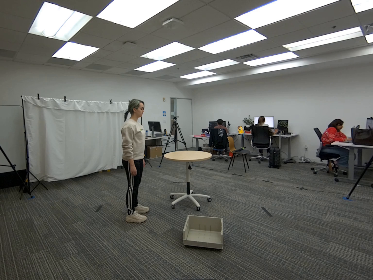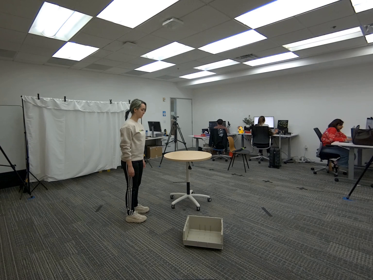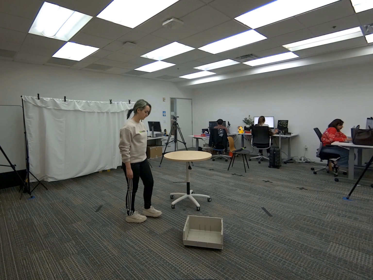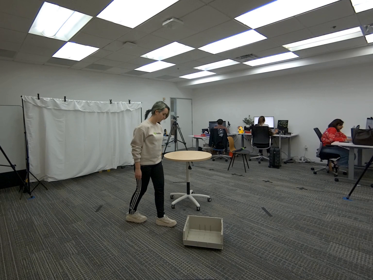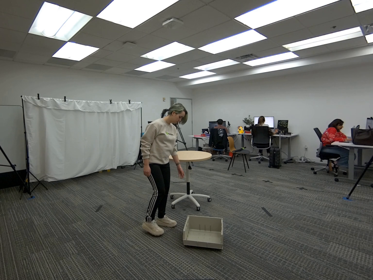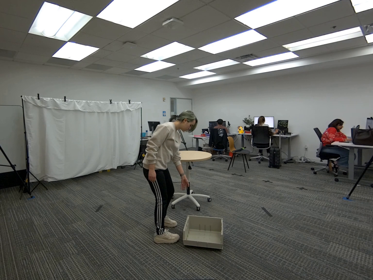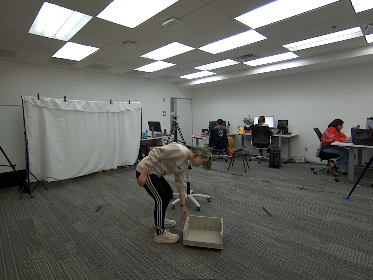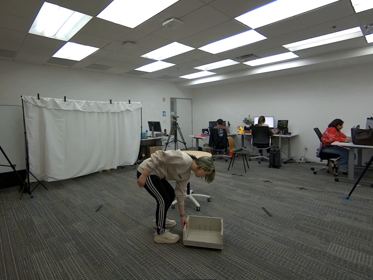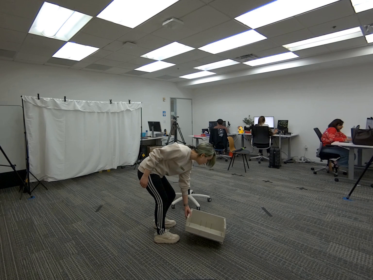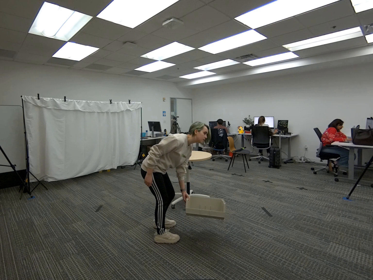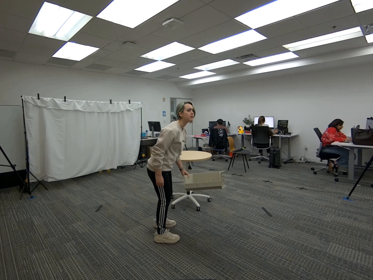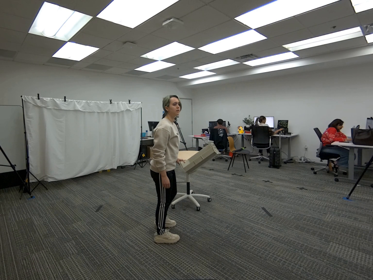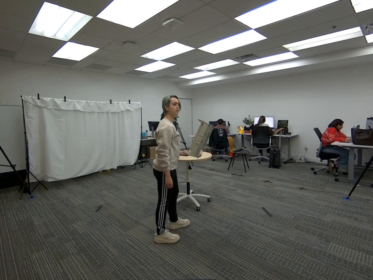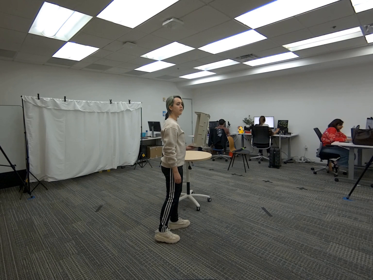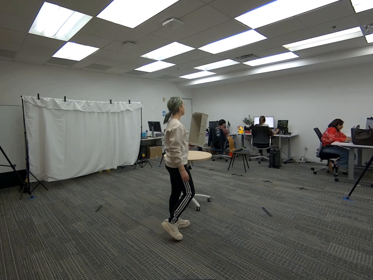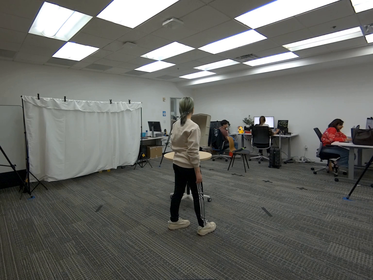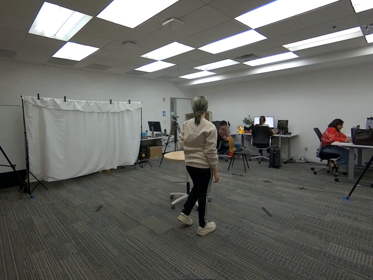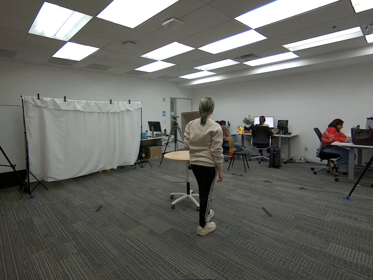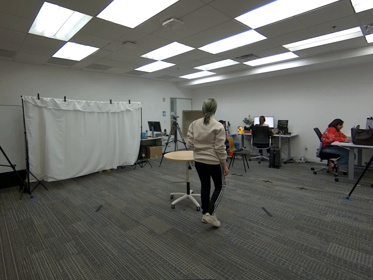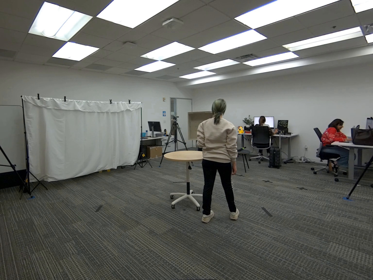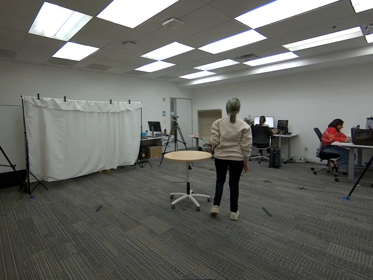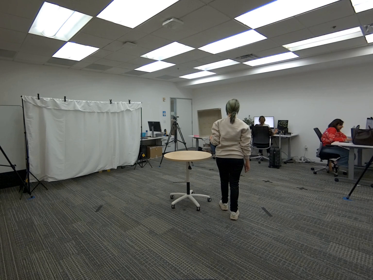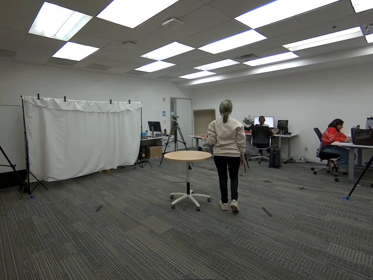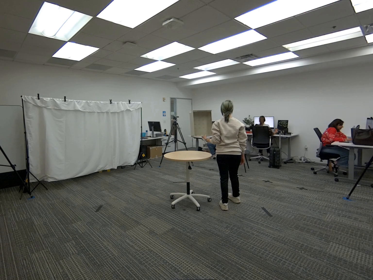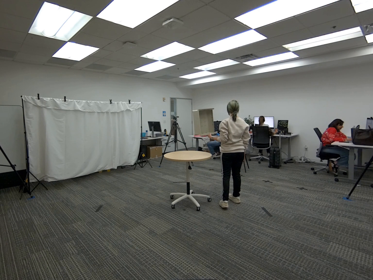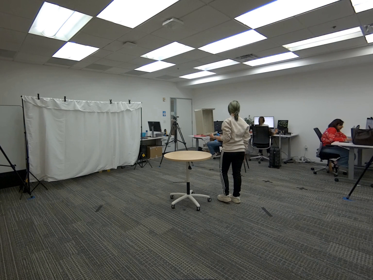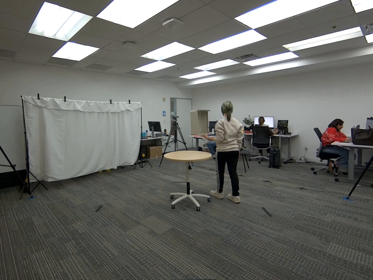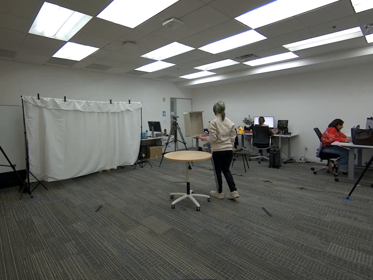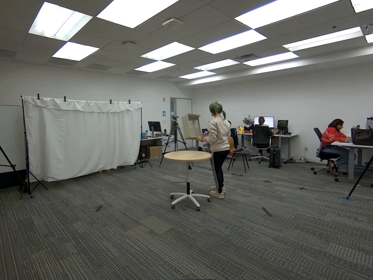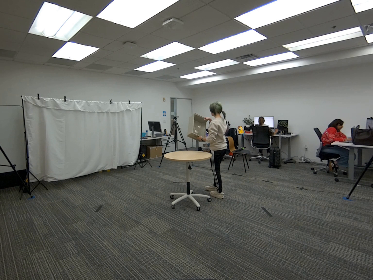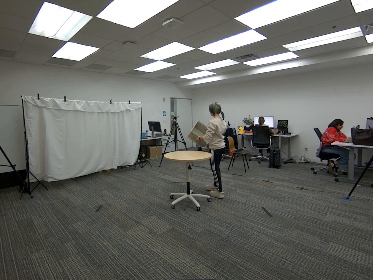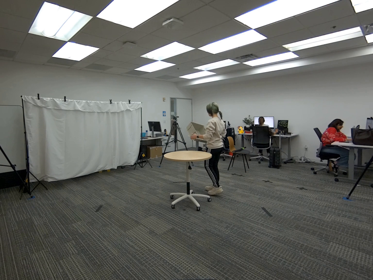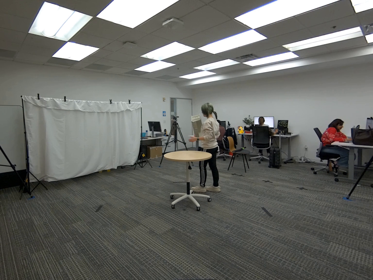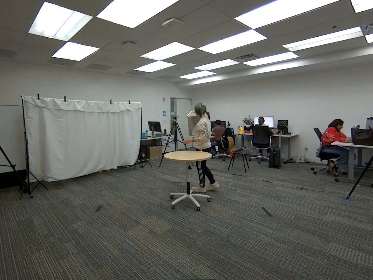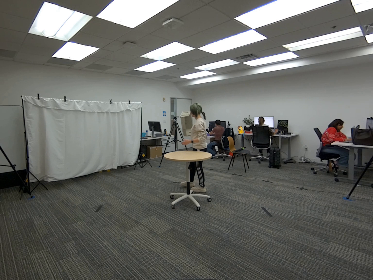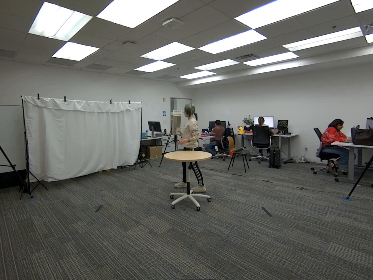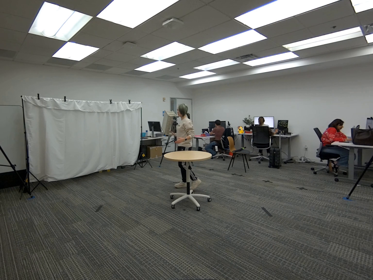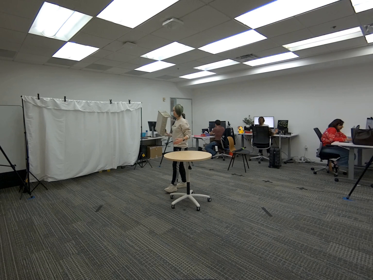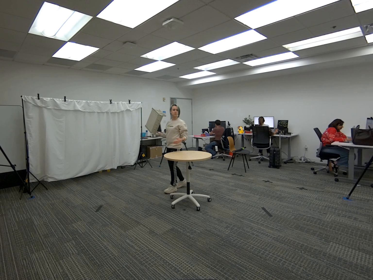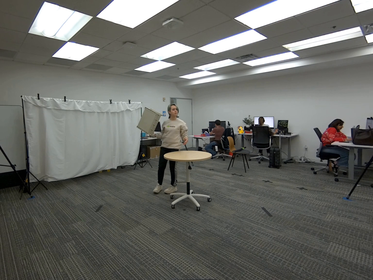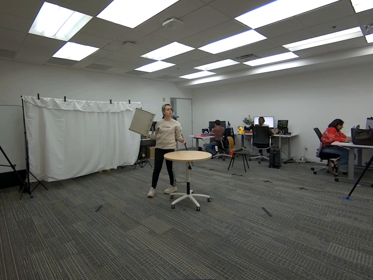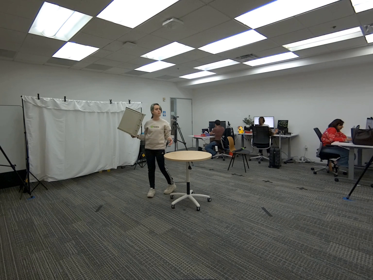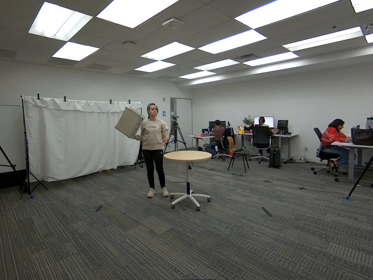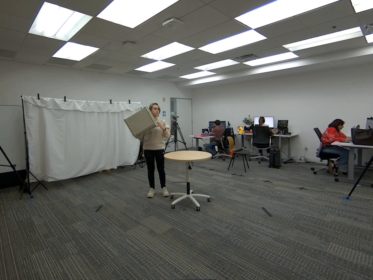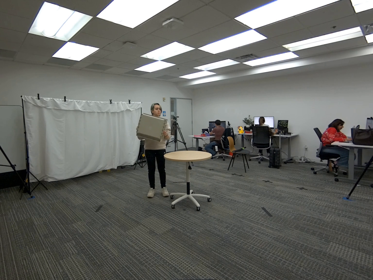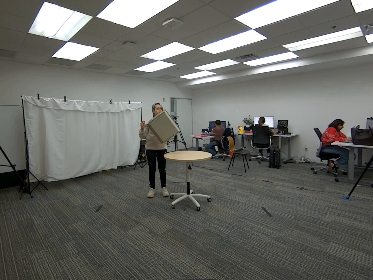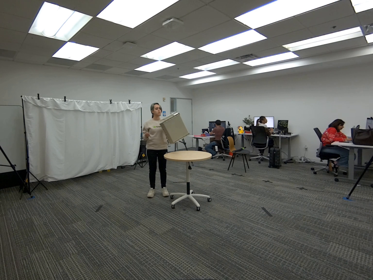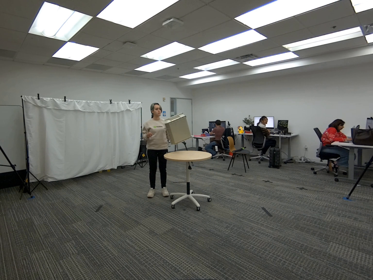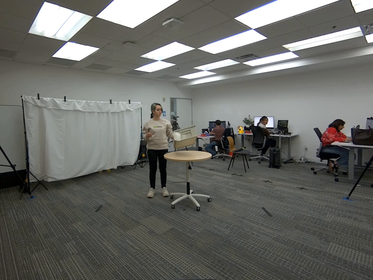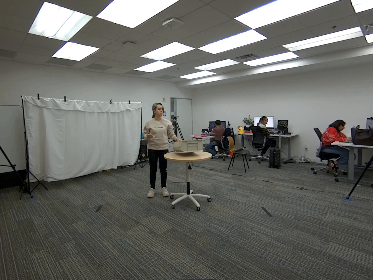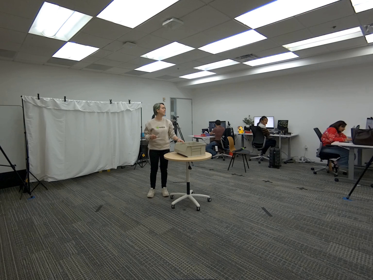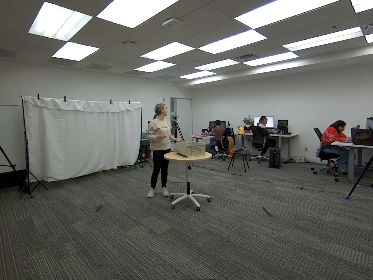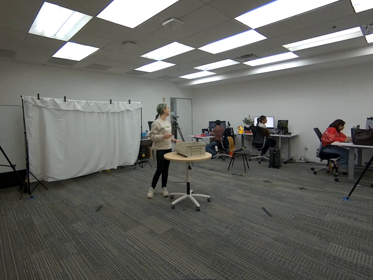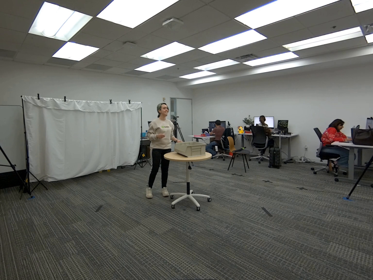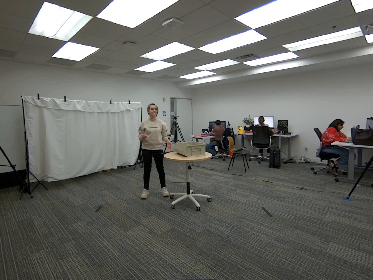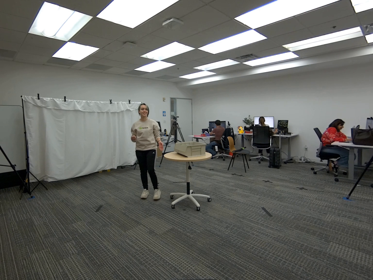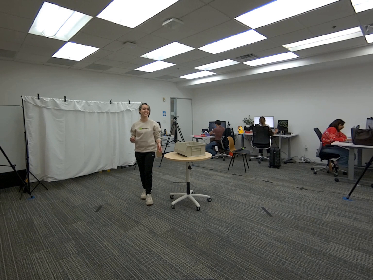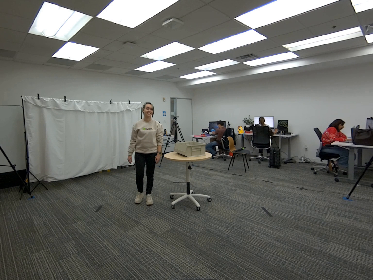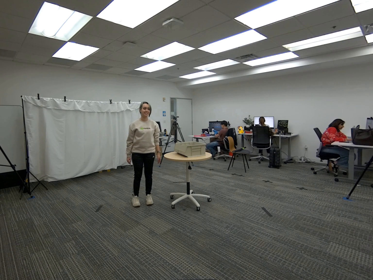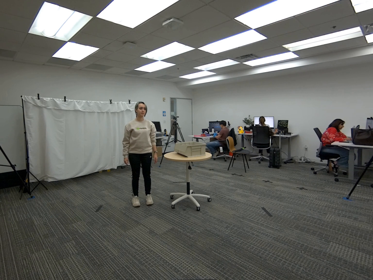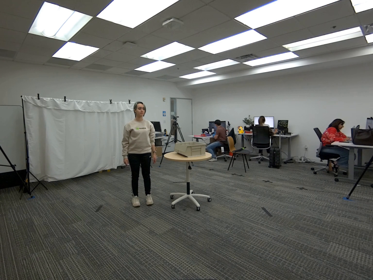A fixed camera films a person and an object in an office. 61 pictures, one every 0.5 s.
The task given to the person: Walk over to the beige bin on the ground and pick up the bin using your left hand and handover the bin to your right hand. Wallk within the bounding area and handover the bin back to the left hand and place the bin on the round table.
